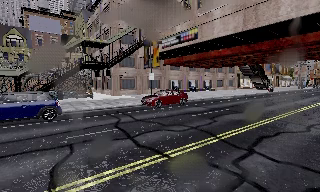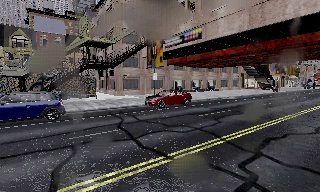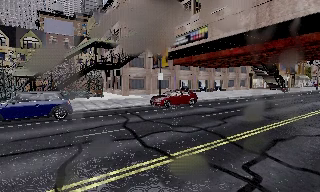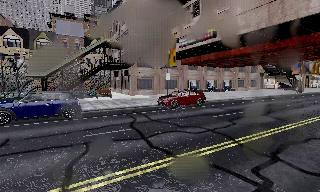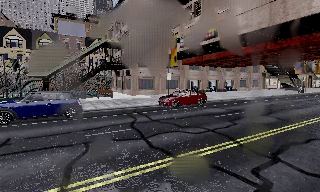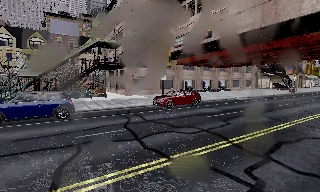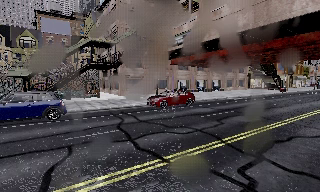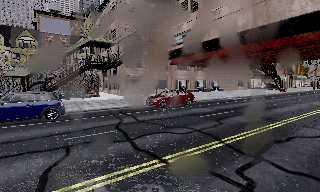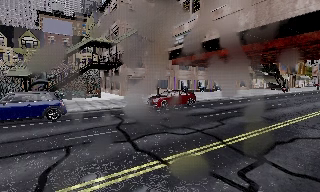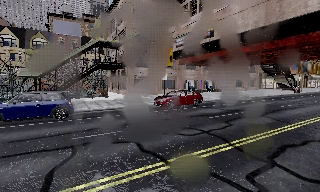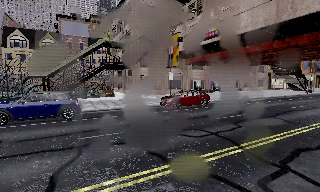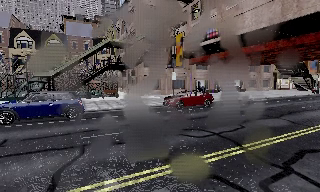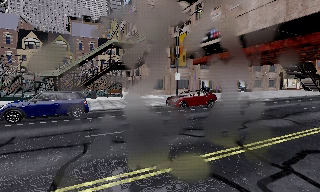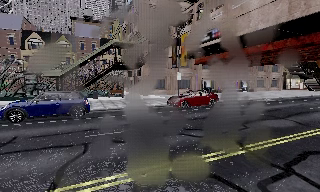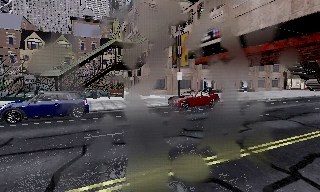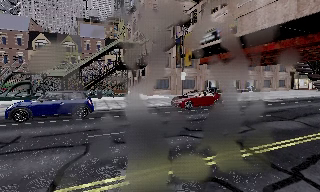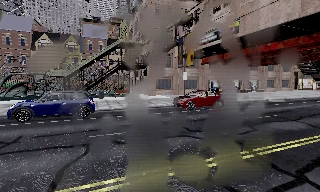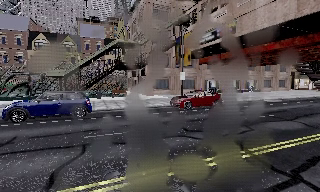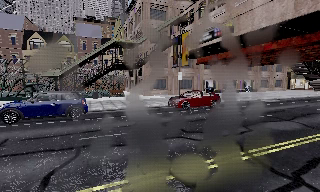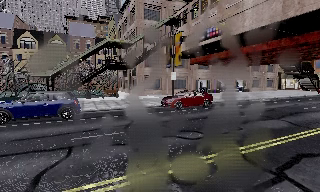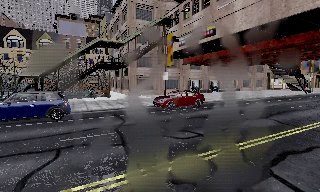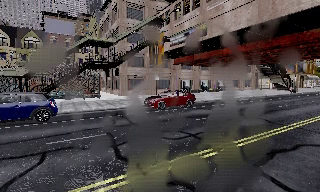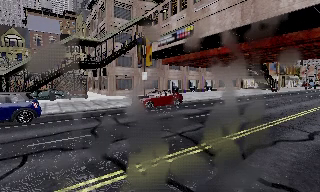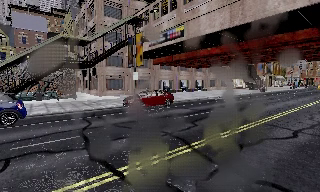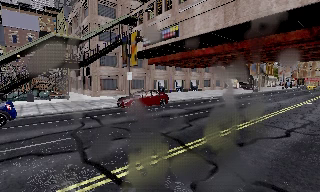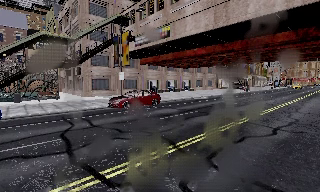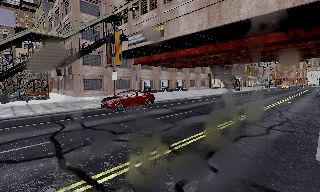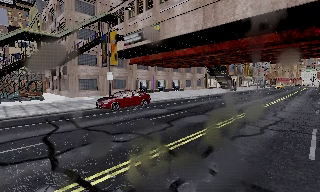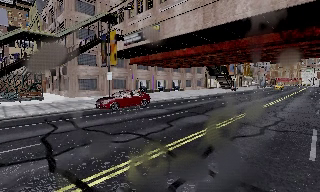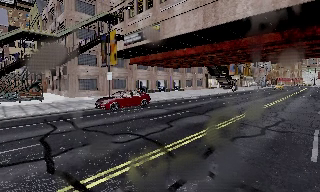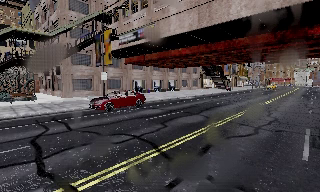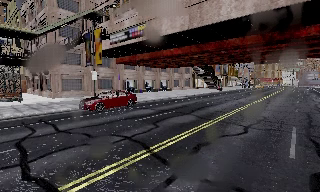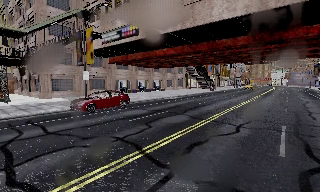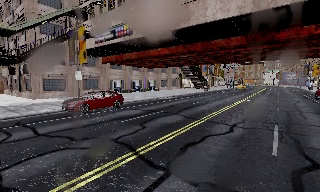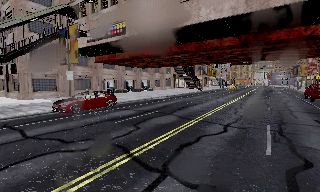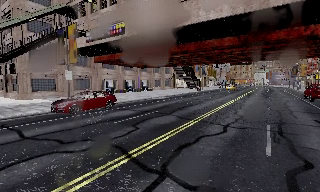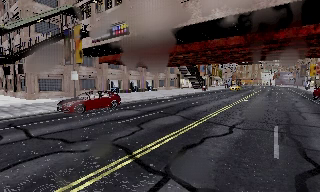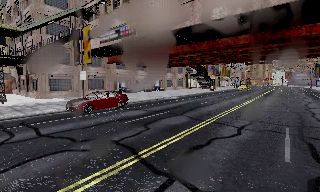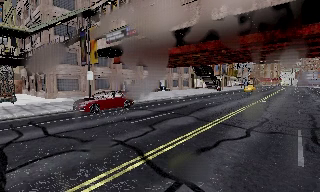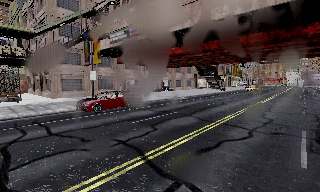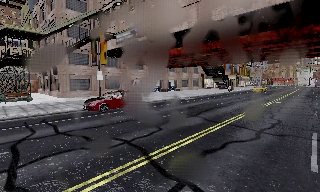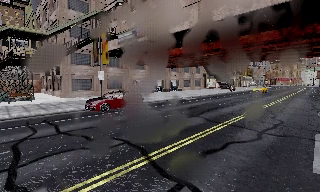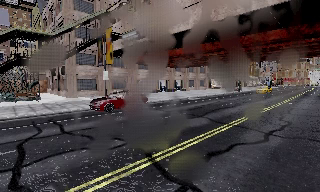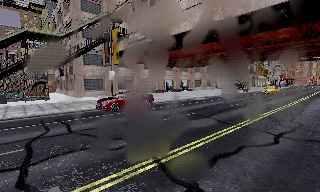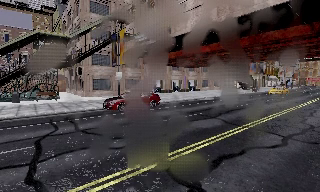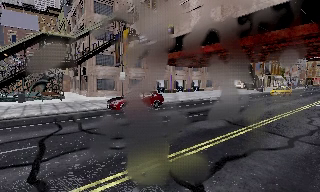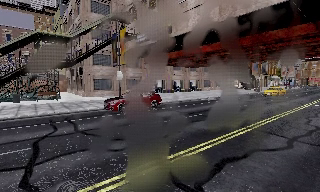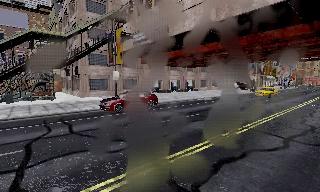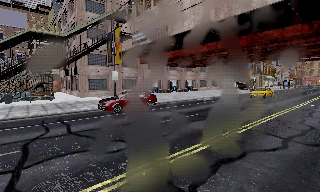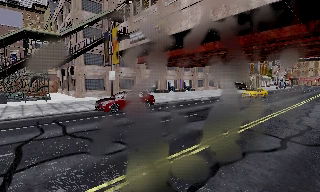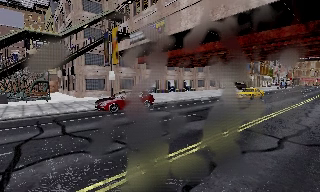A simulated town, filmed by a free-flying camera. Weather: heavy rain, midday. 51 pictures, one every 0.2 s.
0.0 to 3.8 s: The camera pans to its left, which is counterclockwise from overhead, by about 10 degrees. It travels to its right and forward, about 1 m.
3.8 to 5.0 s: The scene slides to the left, as the camera pans about 15 degrees to its right.
5.0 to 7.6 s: The camera travels forward, about 1 m, so what stands in front looms larger.
7.6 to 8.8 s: The scene slides to the right, as the camera pans about 10 degrees to its left.
8.8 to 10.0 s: The camera shifts only a little, or ends up much as it began.
The film runs forward here.
